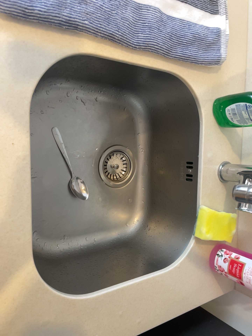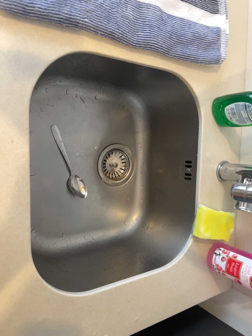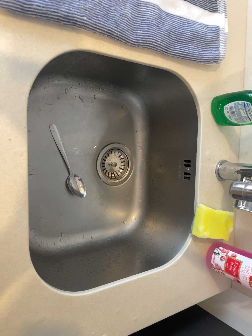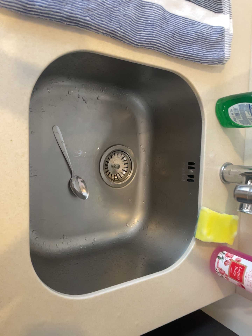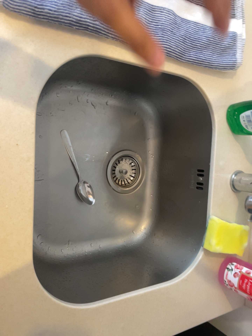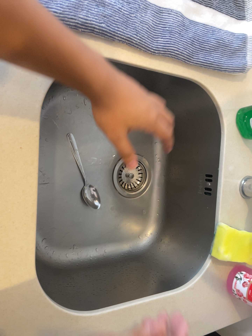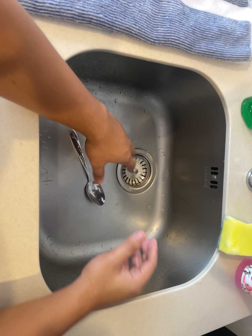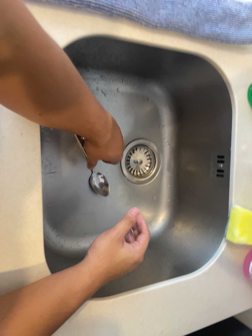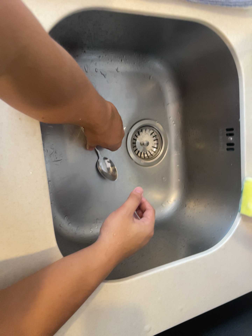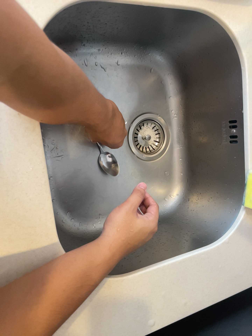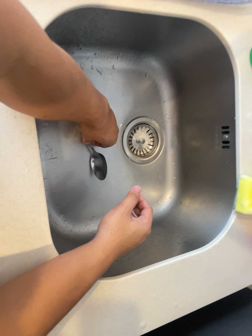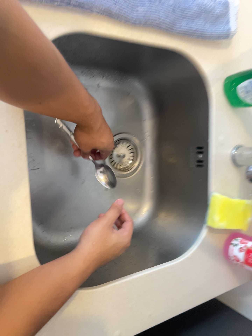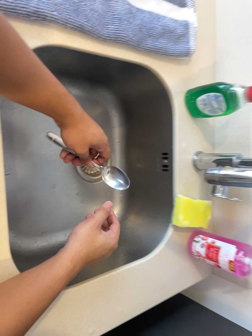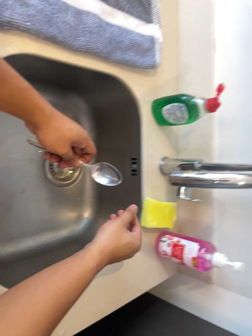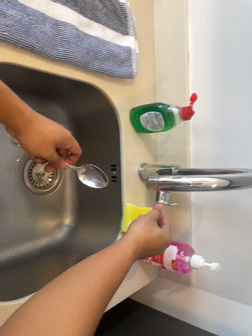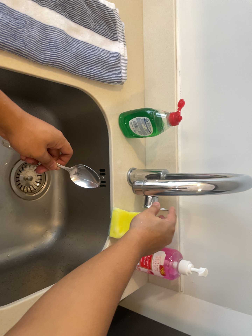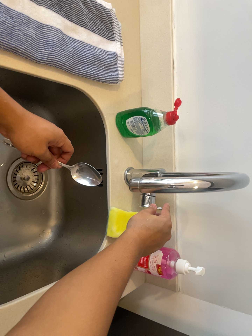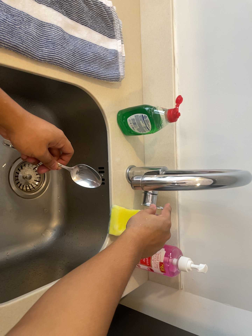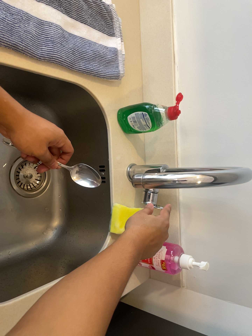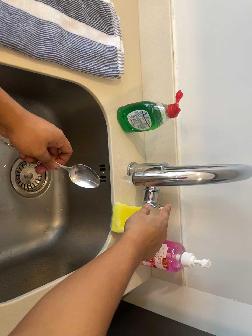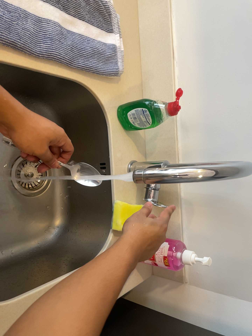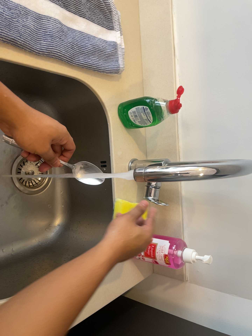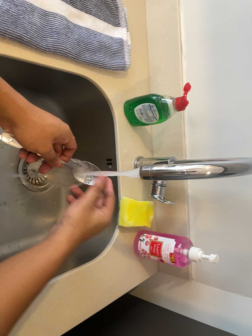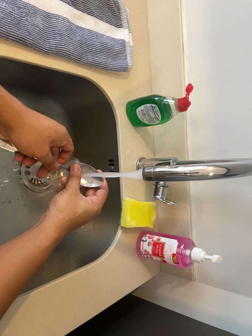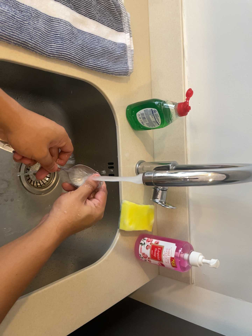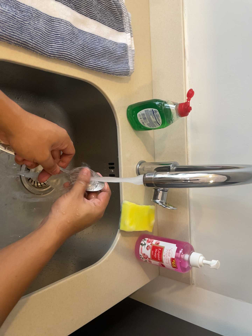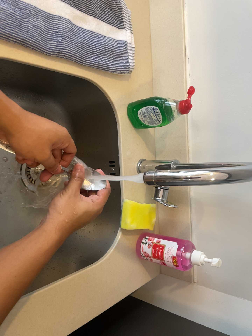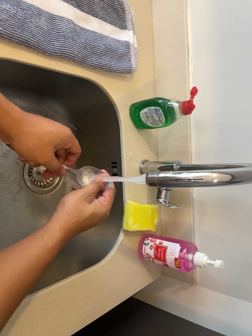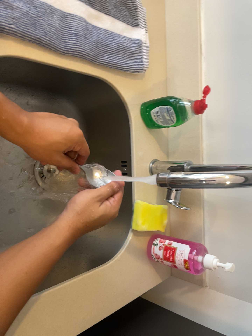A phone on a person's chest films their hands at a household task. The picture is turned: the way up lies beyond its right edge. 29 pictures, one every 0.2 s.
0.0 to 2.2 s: The camera shifts only a little, or ends up much as it began.
2.2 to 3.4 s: The camera pans to its right by about 20 degrees. It travels backward, about 7 cm, so what stands in front gets smaller.
3.4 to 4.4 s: The camera keeps its place and its aim.
4.4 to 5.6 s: The camera shifts only a little, or ends up much as it began.
The film runs forward here.
